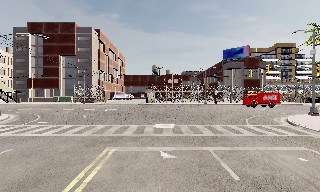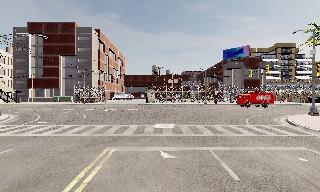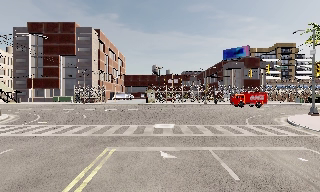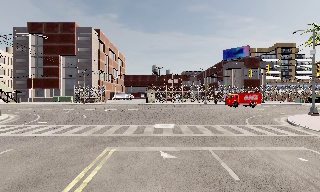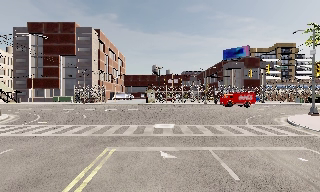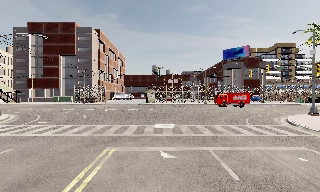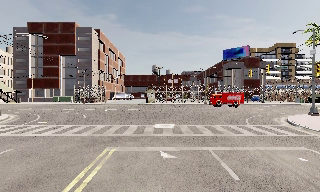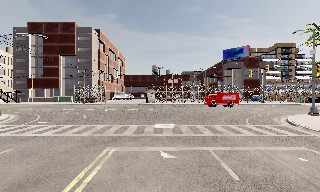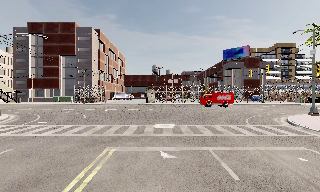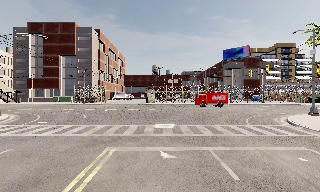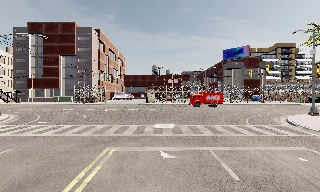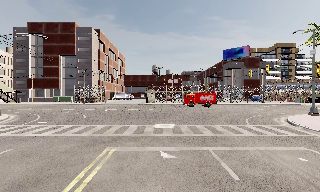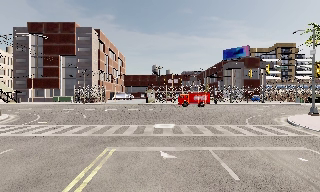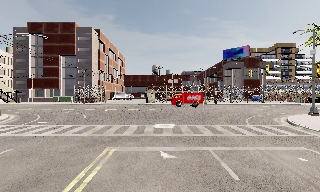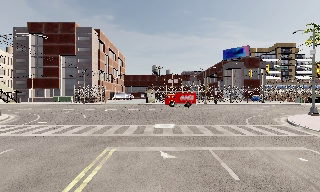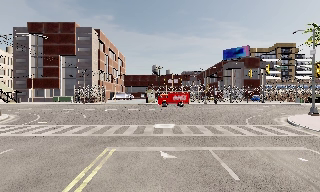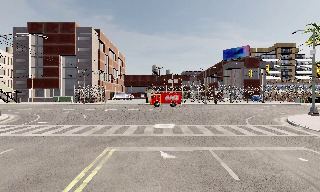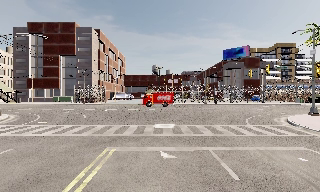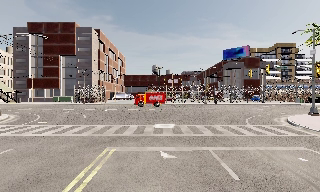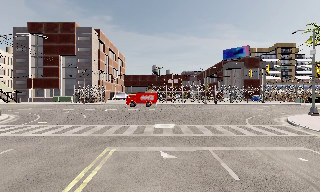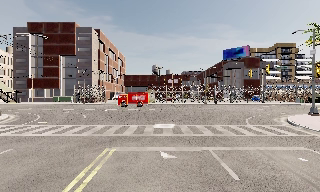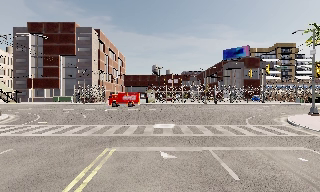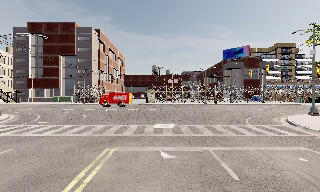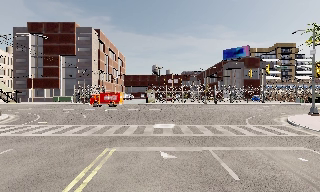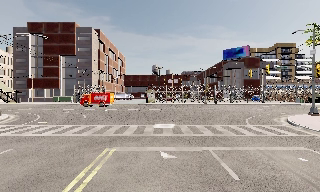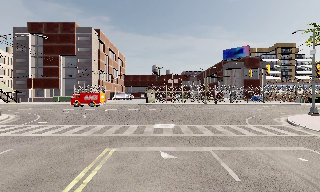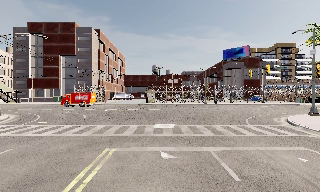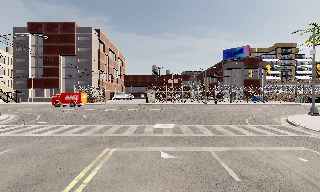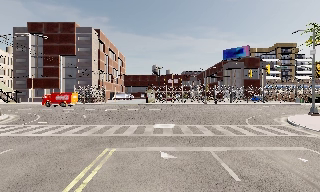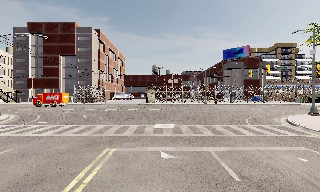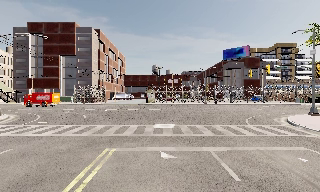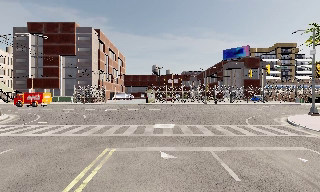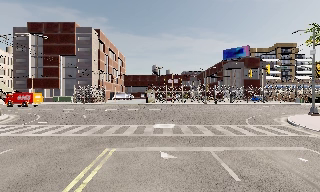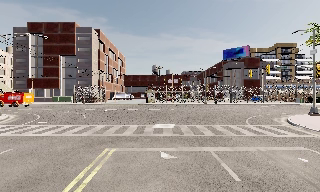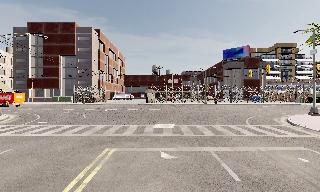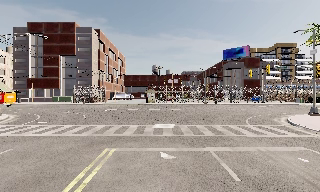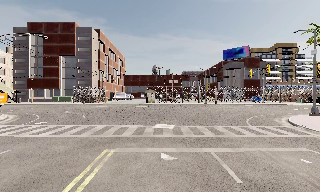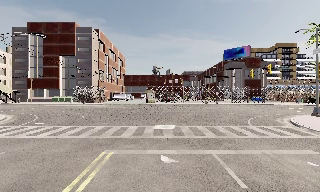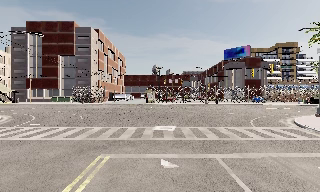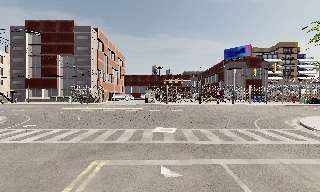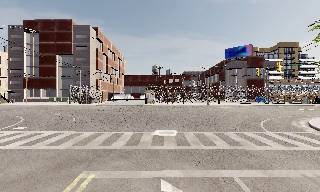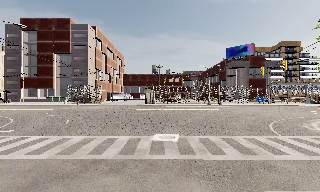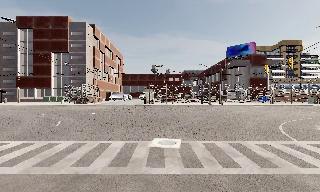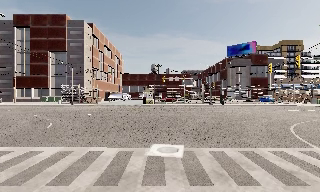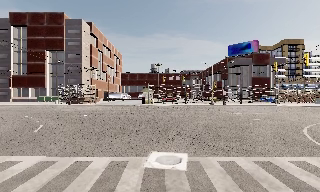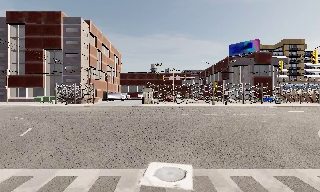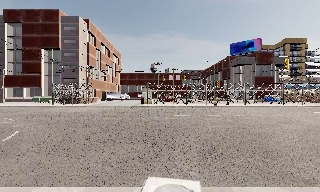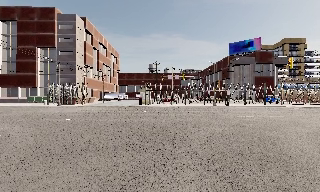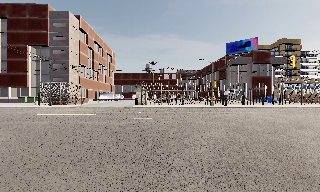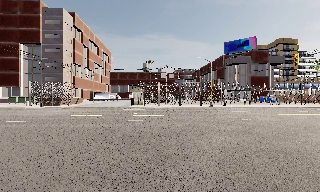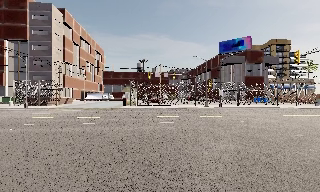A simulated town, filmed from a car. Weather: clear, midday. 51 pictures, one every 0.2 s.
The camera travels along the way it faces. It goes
forward.
0.0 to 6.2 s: The camera keeps its place and its aim.
6.2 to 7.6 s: The camera travels forward, about 0.5 m, so what stands in front looms larger. It gains speed.
7.6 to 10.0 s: The camera travels forward, about 10 m, so what stands in front looms larger.
The film runs forward here.
